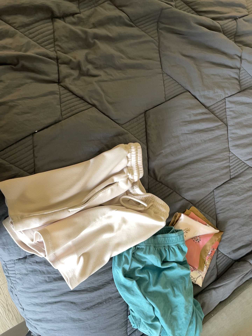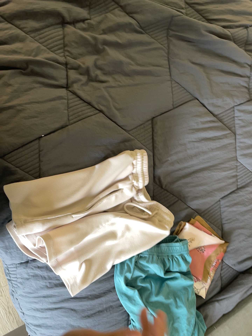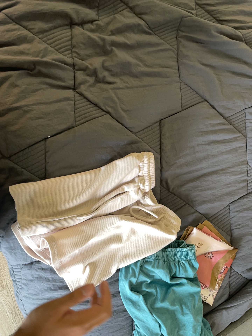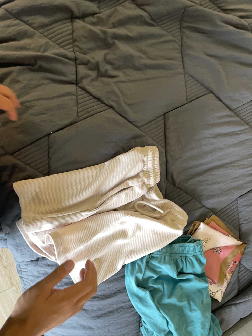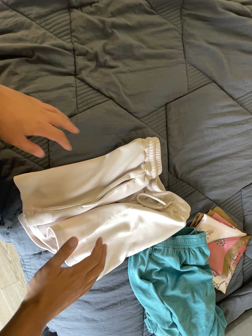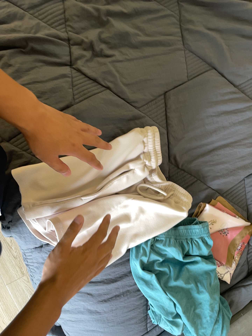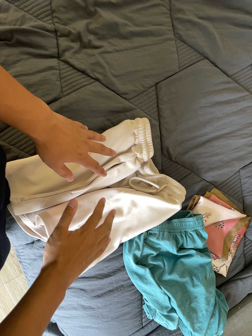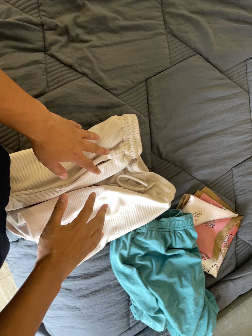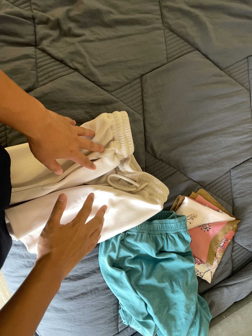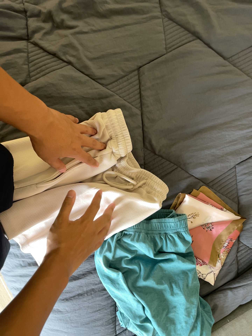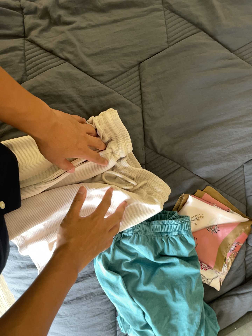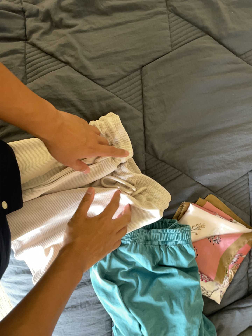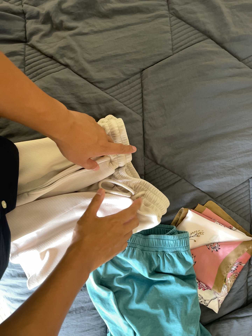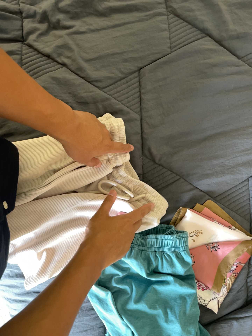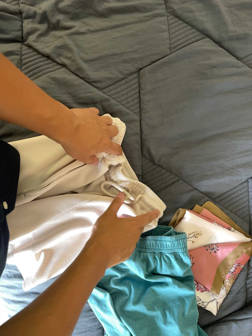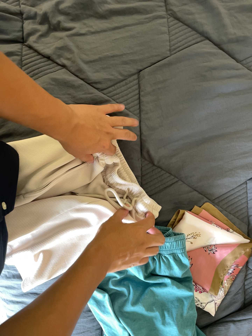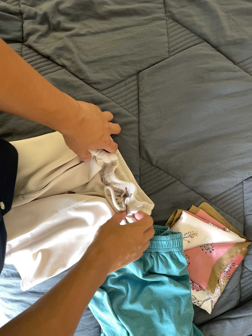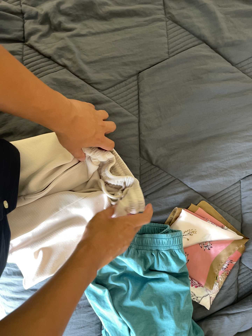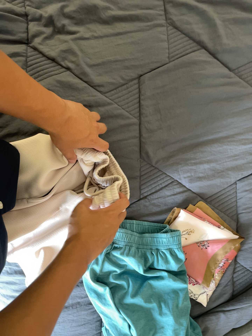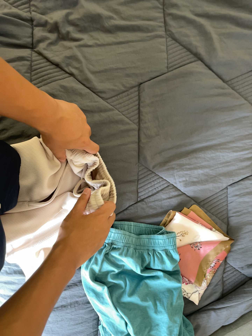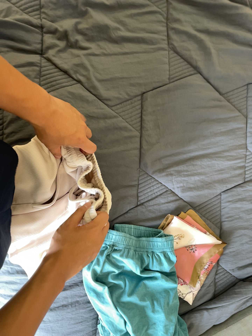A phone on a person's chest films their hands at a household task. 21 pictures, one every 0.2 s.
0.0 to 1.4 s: The camera travels to its right and forward, about 12 cm.
1.4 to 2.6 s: The camera pans to its left by about 10 degrees. It travels to its right and forward, about 18 cm.
2.6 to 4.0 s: The camera pans to its right by about 10 degrees. It travels to its left and backward, about 14 cm.
The film runs forward here.
